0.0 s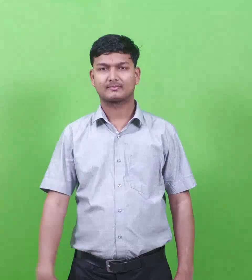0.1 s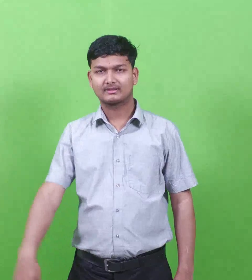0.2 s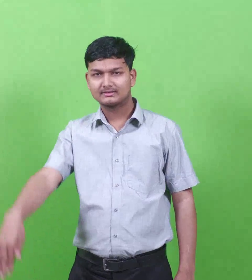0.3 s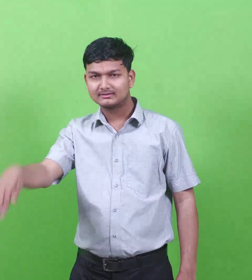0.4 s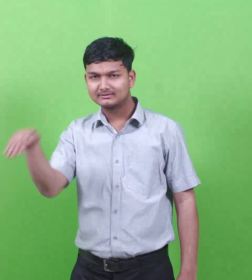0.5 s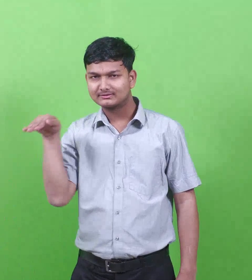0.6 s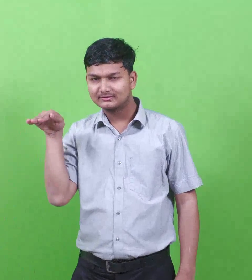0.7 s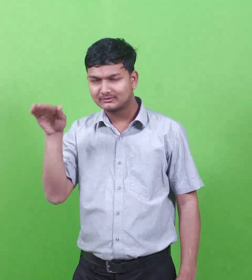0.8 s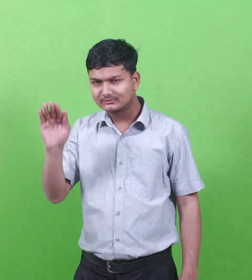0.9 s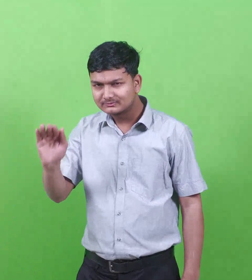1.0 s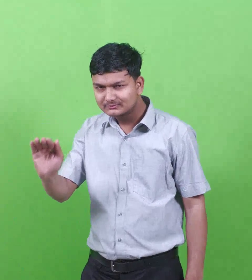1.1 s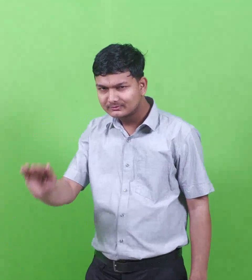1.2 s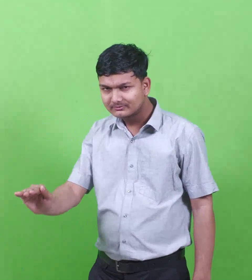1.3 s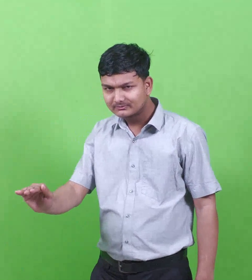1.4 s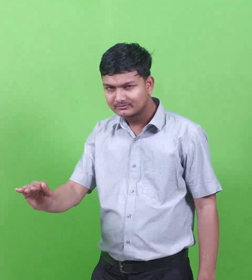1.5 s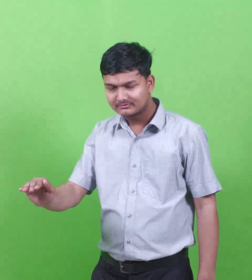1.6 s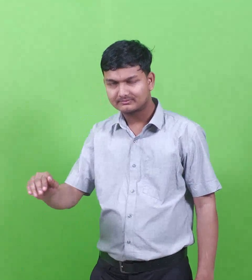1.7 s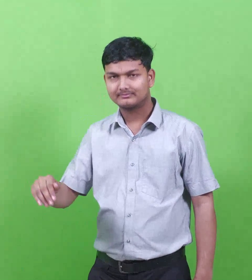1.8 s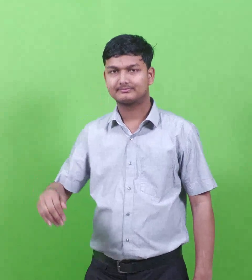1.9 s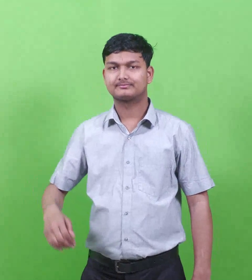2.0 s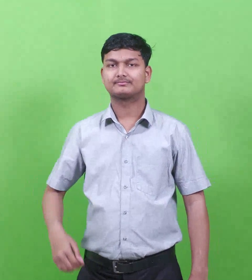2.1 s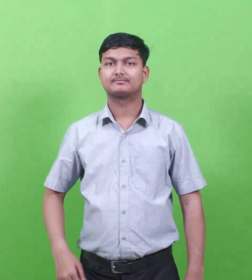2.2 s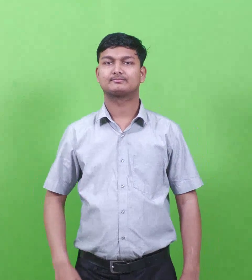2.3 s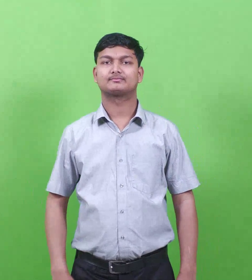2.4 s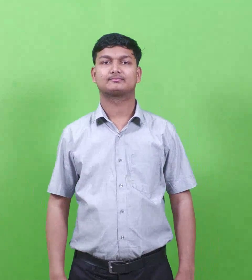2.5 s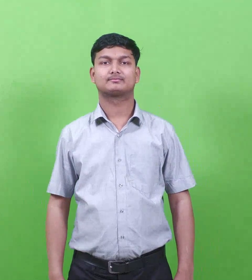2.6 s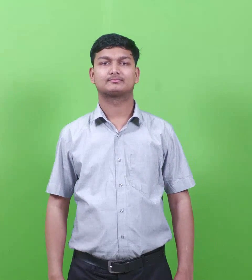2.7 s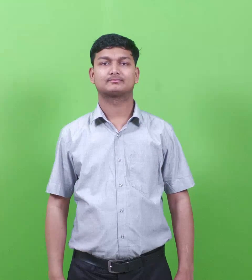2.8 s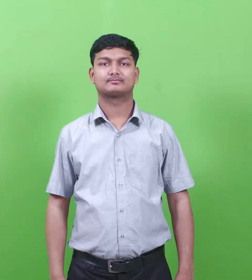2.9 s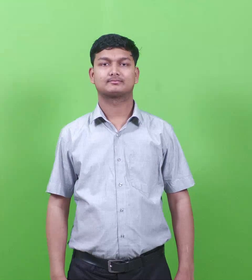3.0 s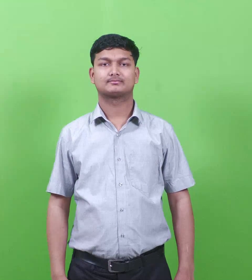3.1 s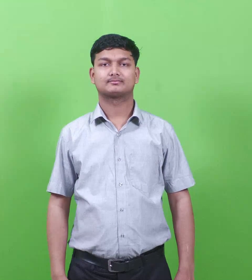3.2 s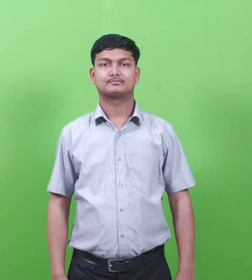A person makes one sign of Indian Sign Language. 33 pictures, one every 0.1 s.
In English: zacchaeus
